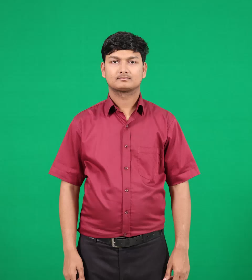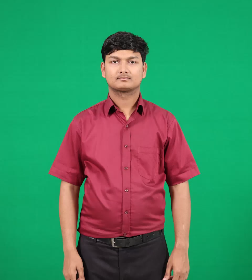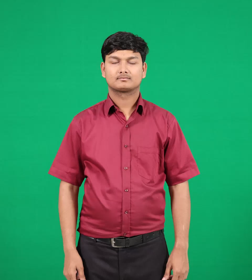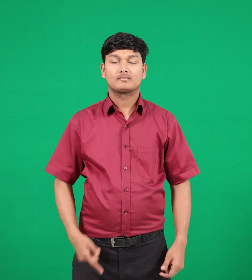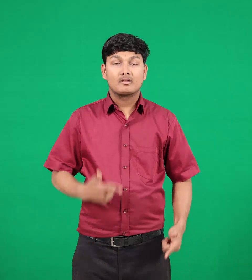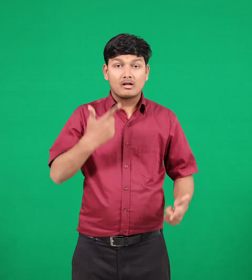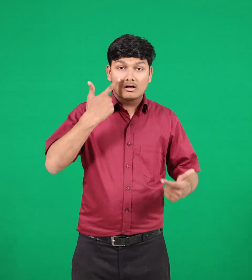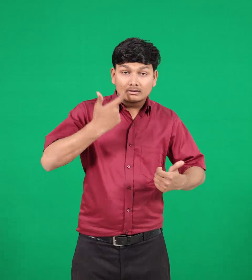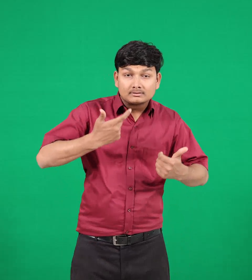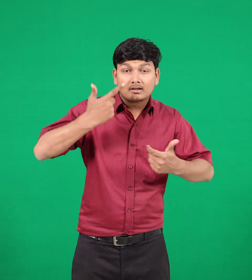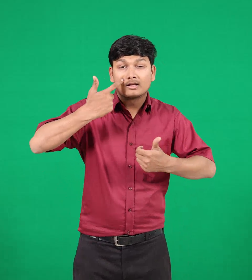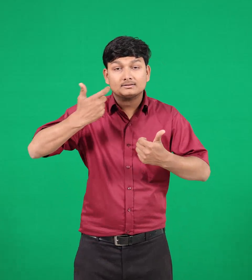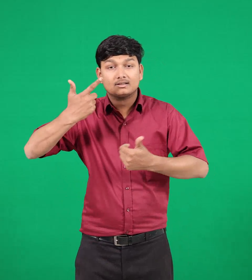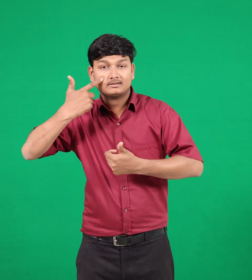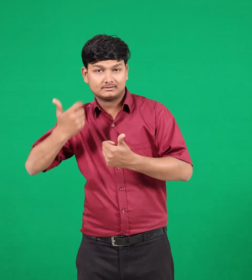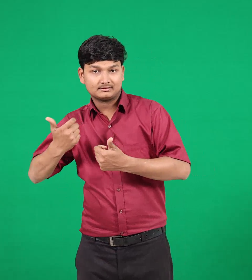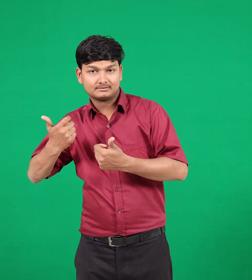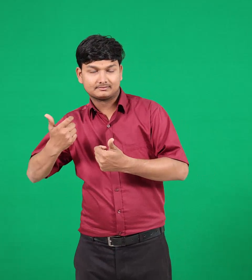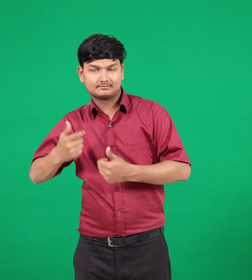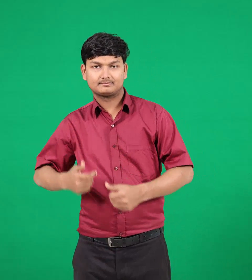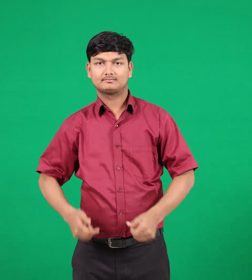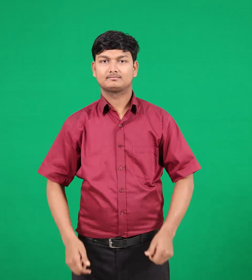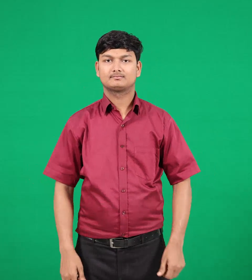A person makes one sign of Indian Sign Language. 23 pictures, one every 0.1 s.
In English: tests
